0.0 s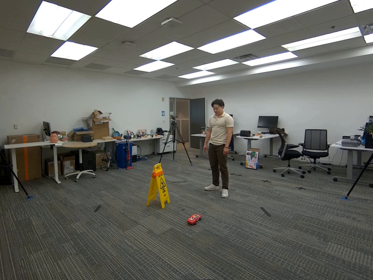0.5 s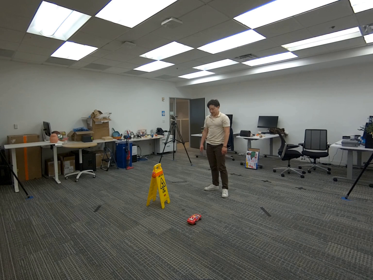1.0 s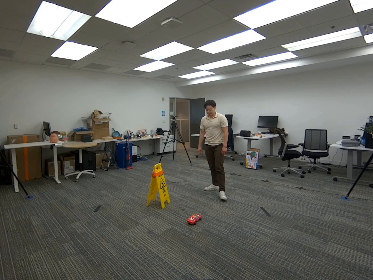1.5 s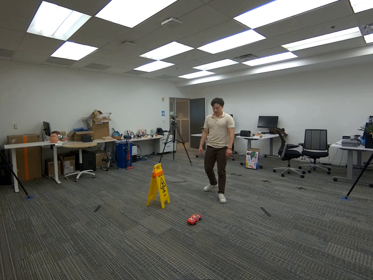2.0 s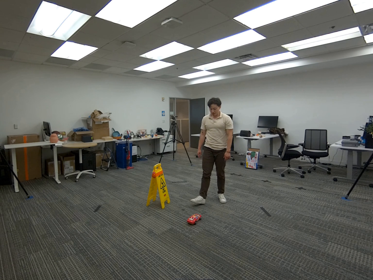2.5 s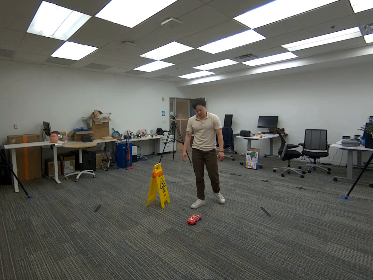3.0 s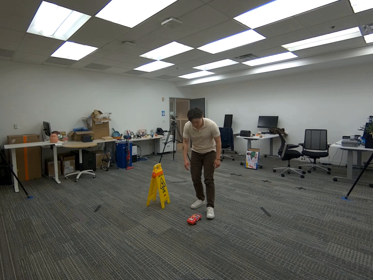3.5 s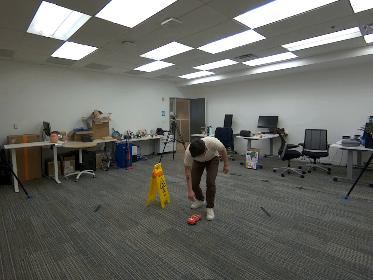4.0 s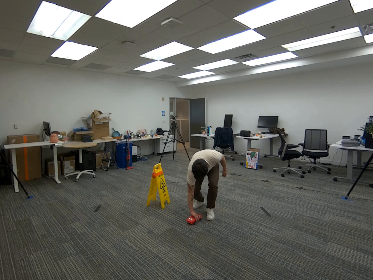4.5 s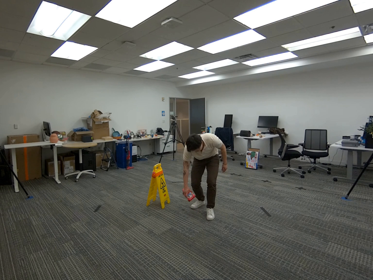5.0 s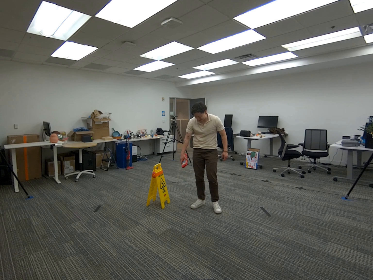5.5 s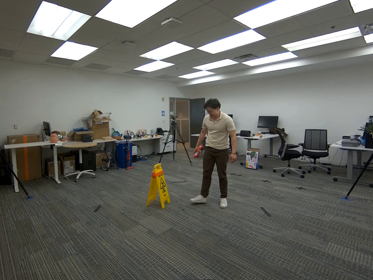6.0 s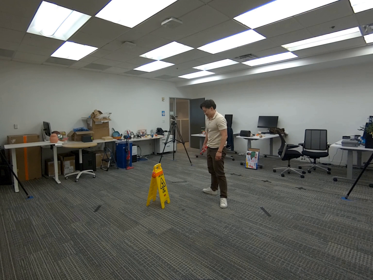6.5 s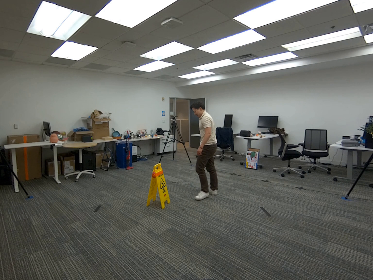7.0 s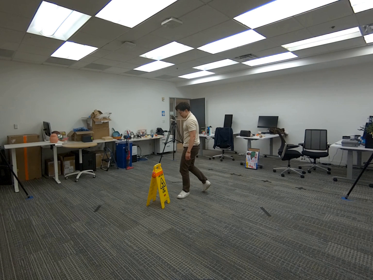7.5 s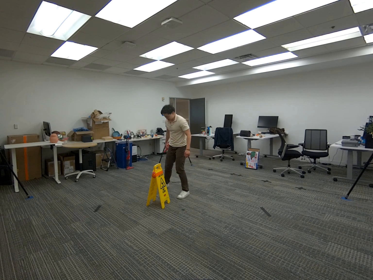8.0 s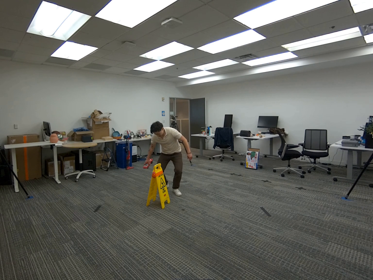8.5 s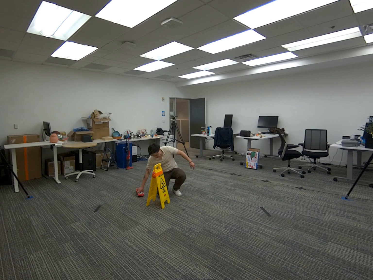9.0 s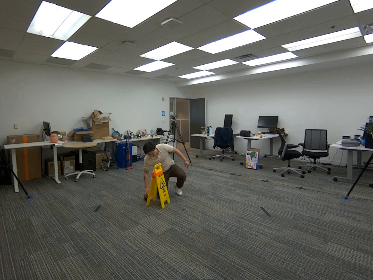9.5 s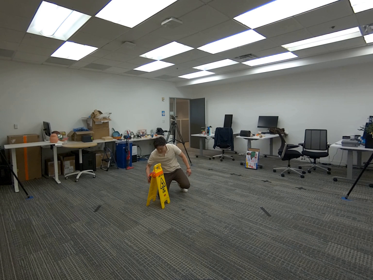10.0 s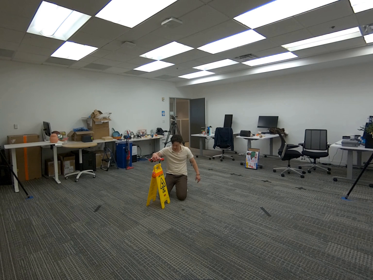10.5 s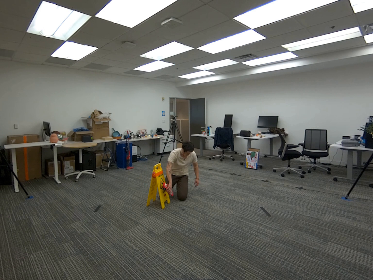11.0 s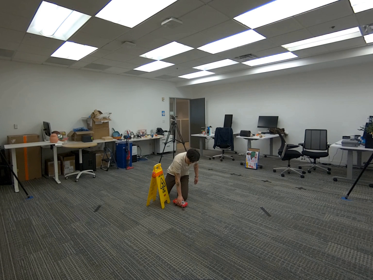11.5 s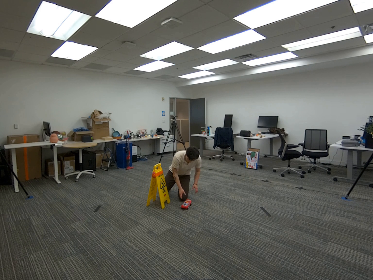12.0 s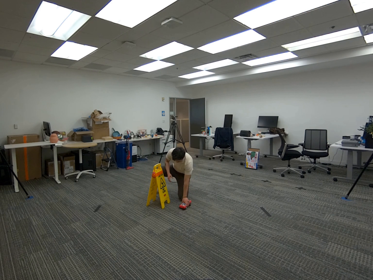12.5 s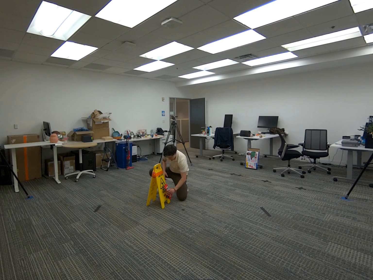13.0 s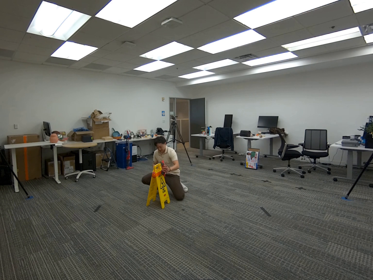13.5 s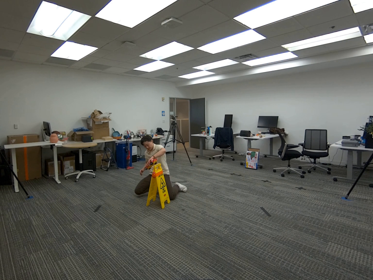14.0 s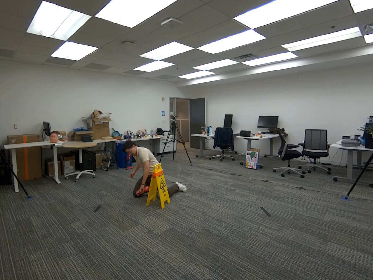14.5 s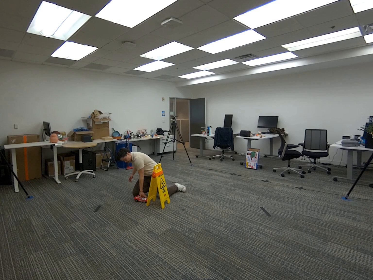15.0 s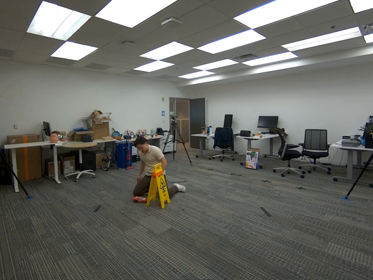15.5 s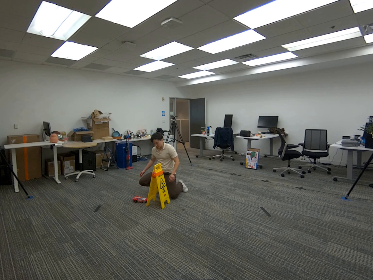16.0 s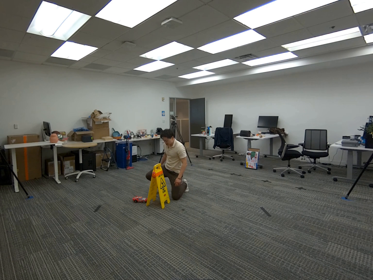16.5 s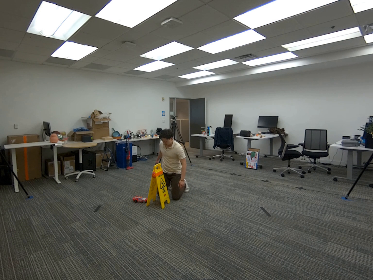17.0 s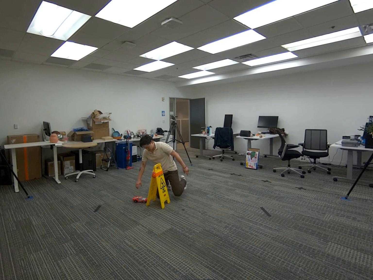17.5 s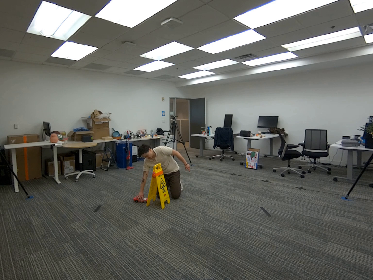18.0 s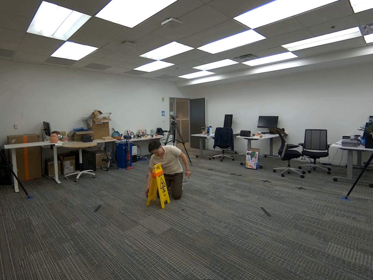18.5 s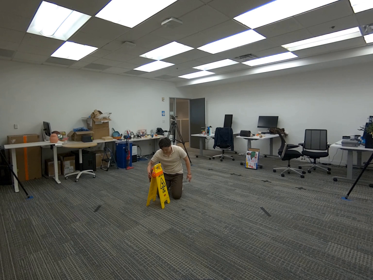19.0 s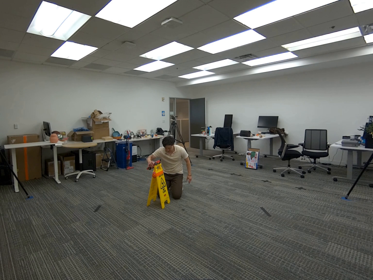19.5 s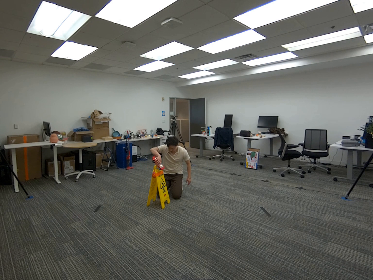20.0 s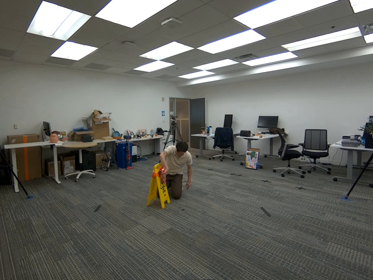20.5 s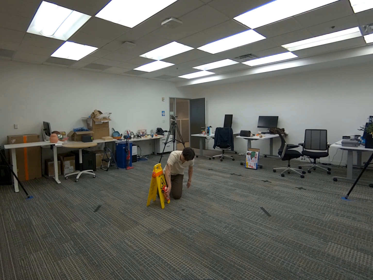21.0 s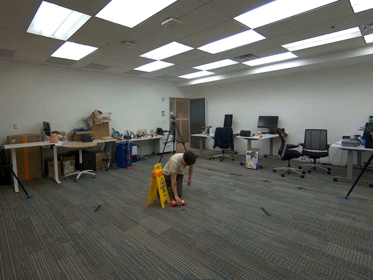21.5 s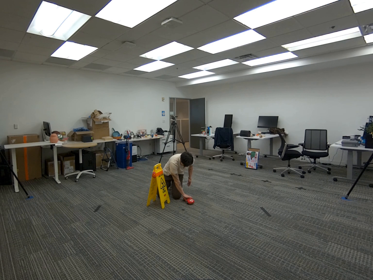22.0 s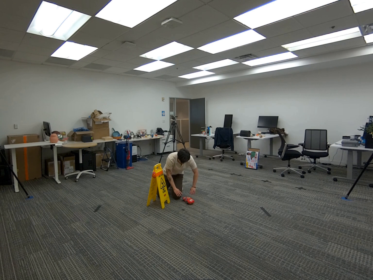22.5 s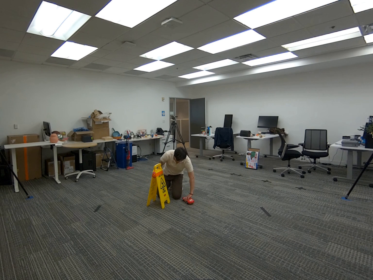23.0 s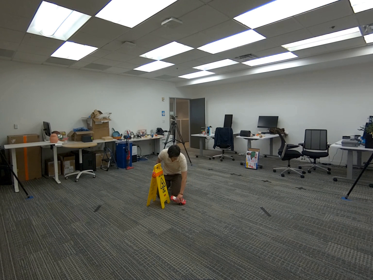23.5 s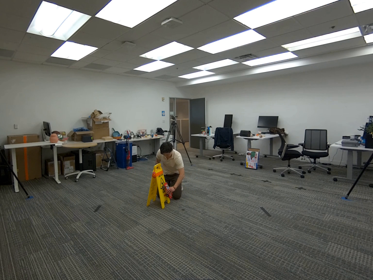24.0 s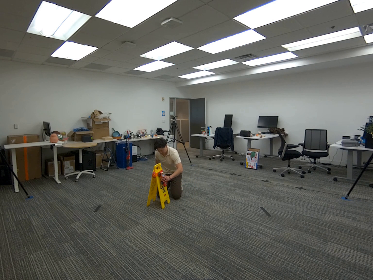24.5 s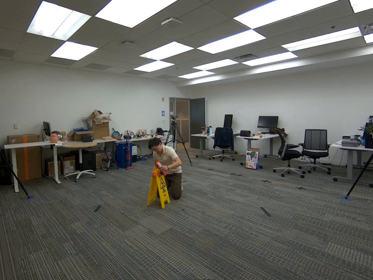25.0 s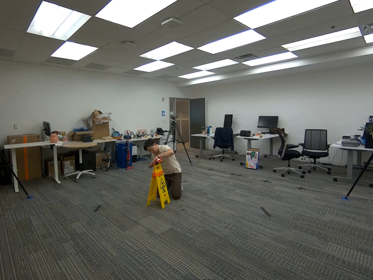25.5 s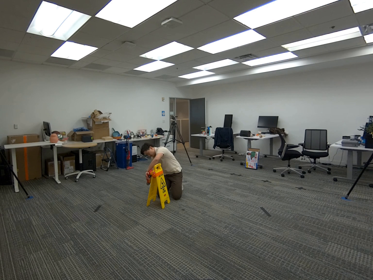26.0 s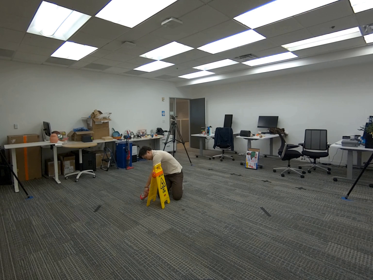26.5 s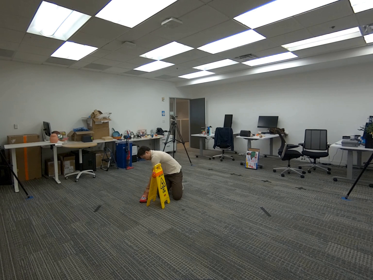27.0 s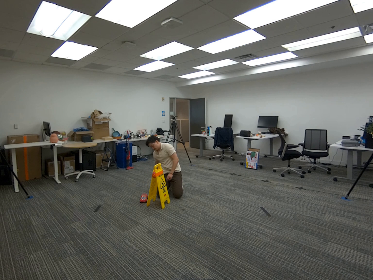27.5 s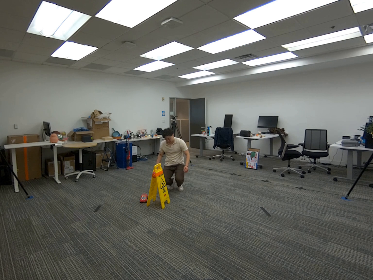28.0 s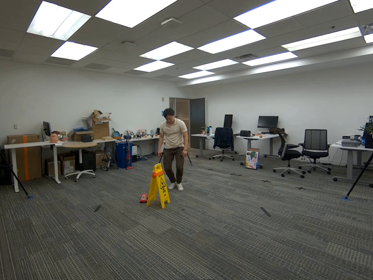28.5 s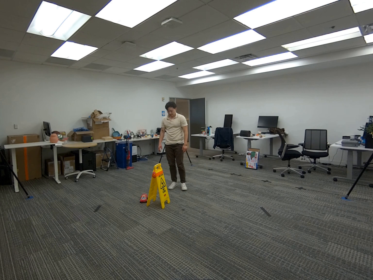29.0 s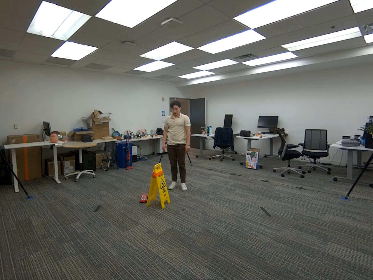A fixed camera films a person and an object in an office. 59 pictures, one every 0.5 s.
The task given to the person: Walk to the toy car and pick it up with your right hand. Put it down and roll it over the wet floor sign. Go to the other side, pick it up, and roll it back over the sign. Keep switching sides and repeating until finished.
